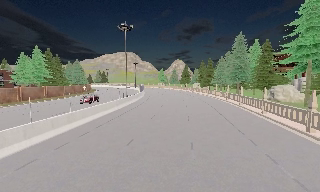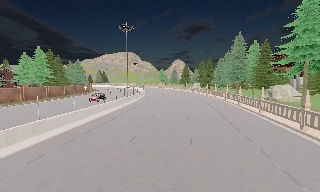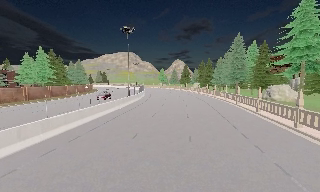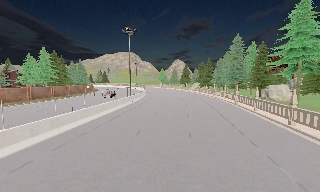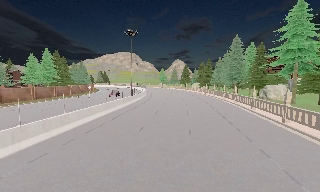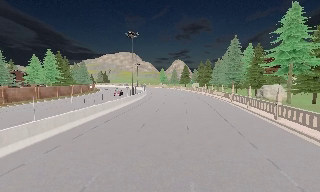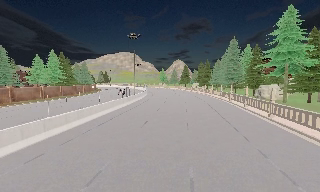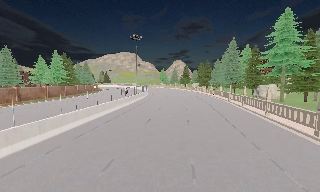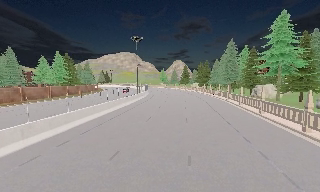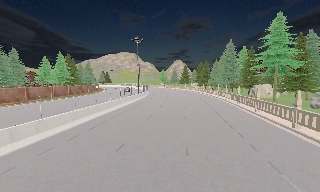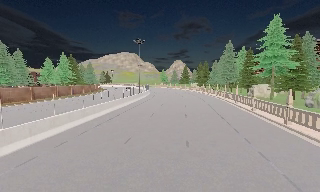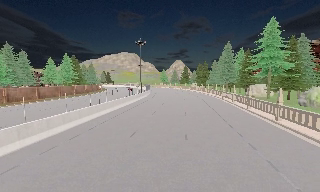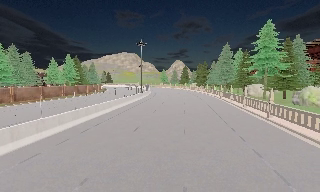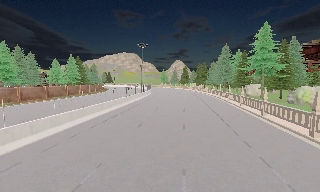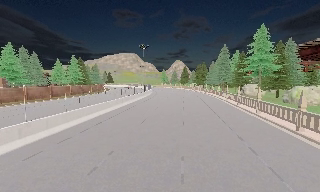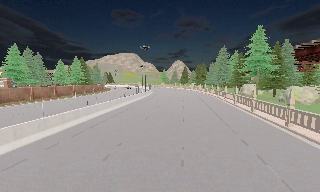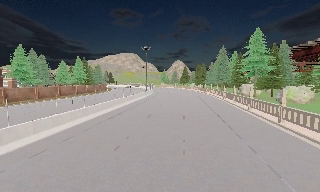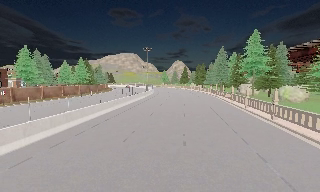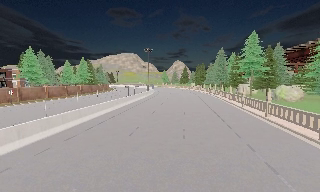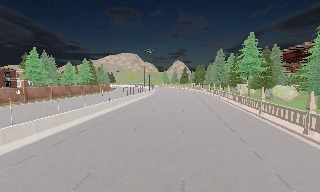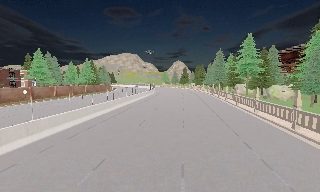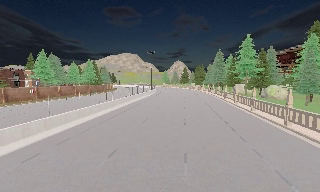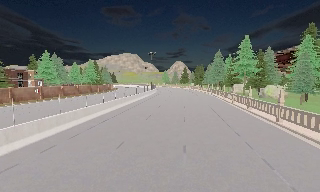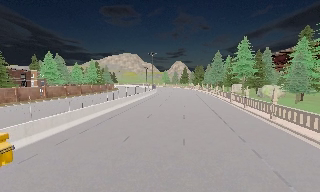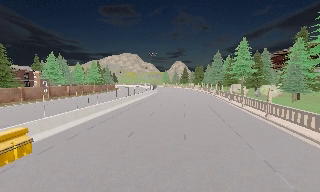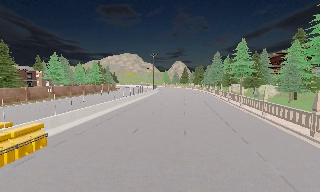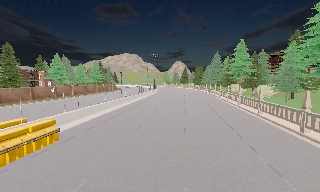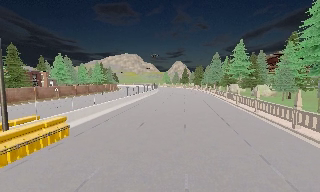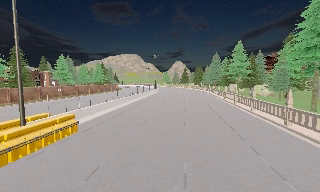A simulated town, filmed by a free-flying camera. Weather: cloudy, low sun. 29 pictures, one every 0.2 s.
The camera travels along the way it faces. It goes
backward.
0.0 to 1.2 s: The camera travels backward, about 4.5 m, so what stands in front gets smaller. It gains speed.
1.2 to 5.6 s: The camera travels backward, about 20 m, so what stands in front gets smaller.
The film runs backward here.
